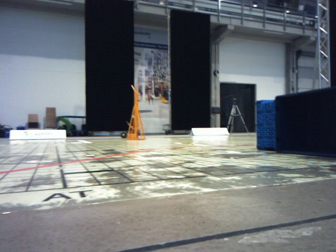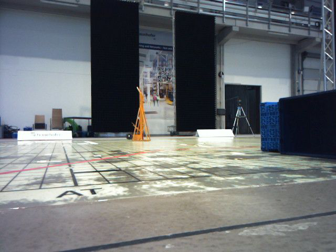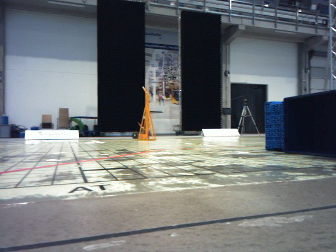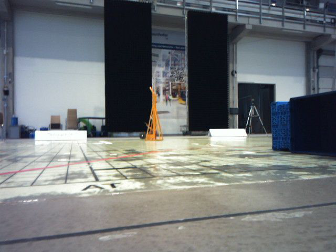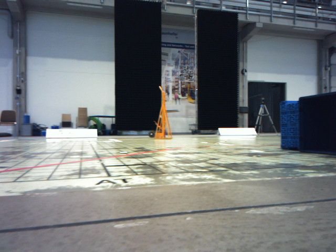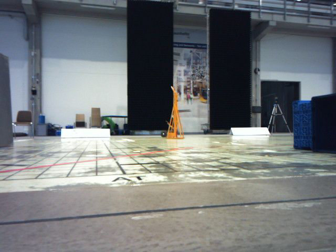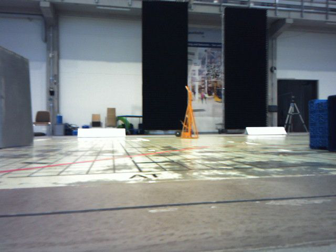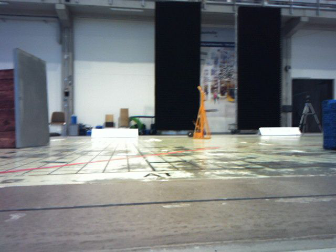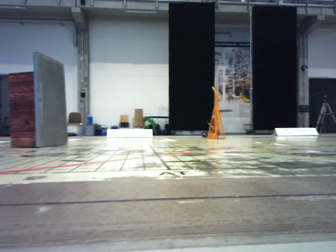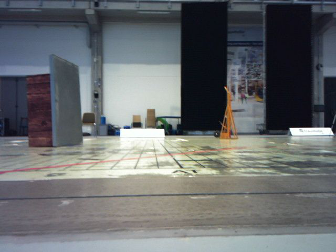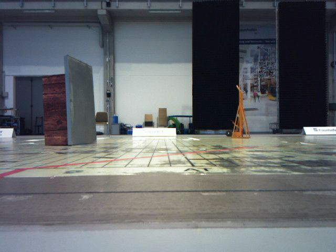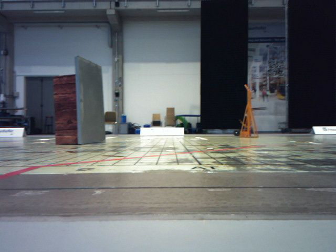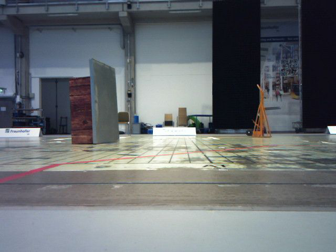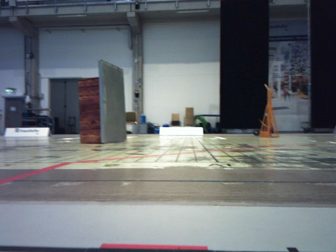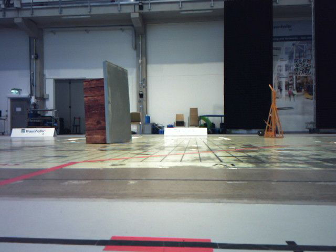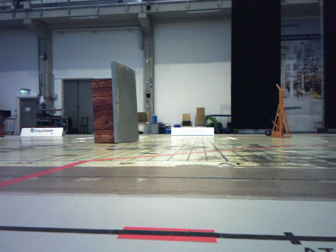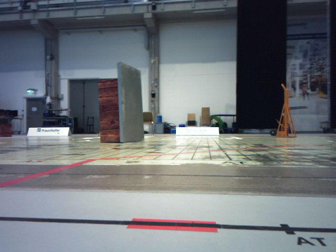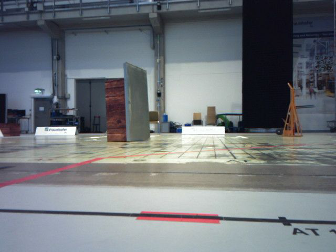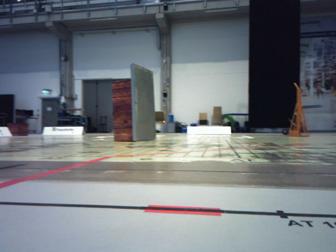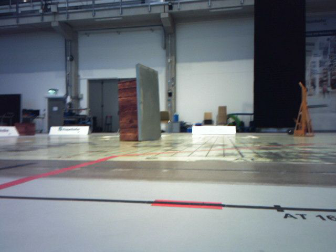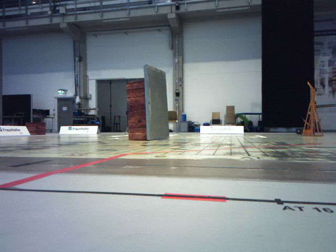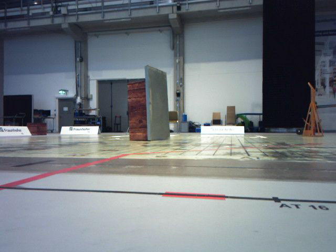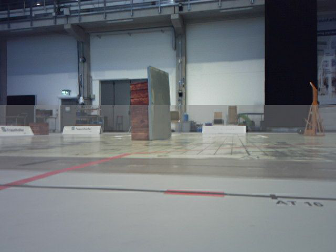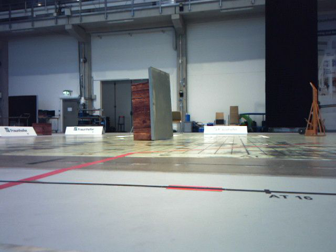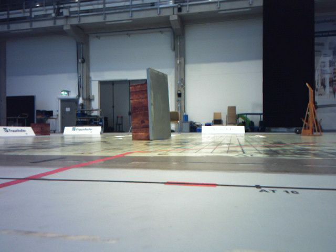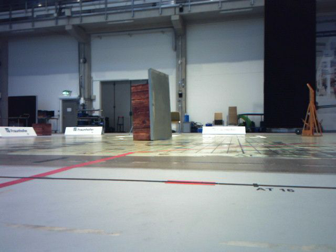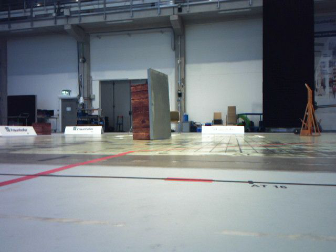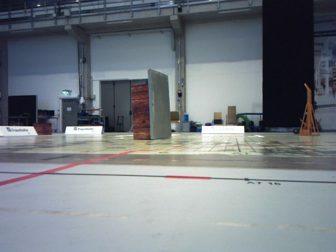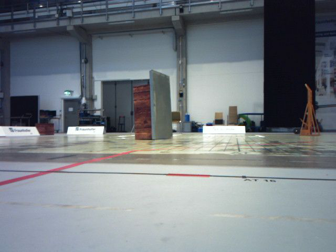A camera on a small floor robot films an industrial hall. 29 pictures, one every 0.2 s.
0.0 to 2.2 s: The camera pans to its left, which is counterclockwise from overhead, by about 20 degrees. It travels backward, about 0.4 m, so what stands in front gets smaller.
2.2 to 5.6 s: The scene slides to the right, as the camera pans about 15 degrees to its left. It travels backward, about 0.7 m, so what stands in front gets smaller.
The film runs backward here.
